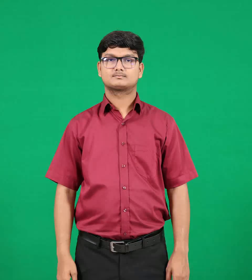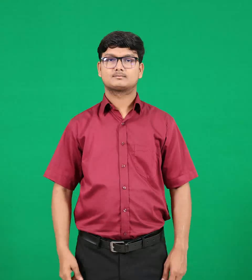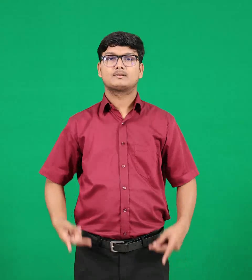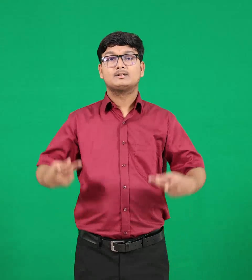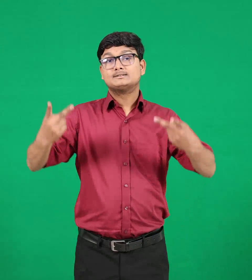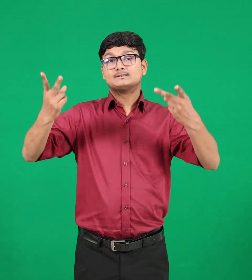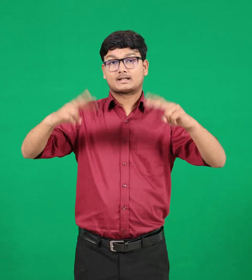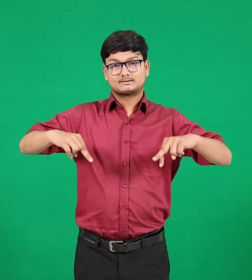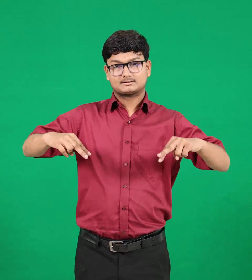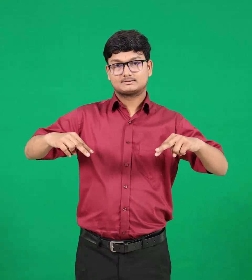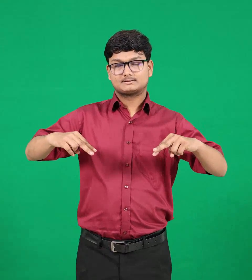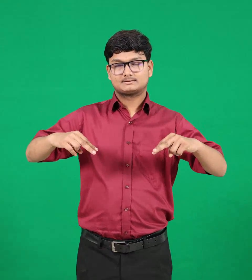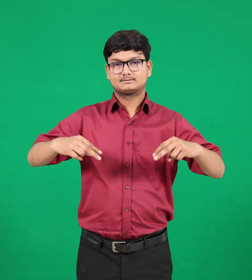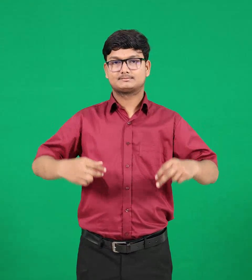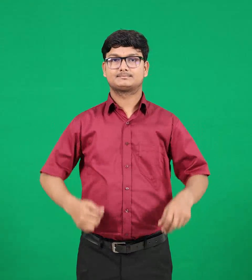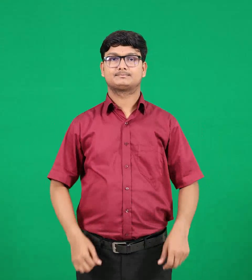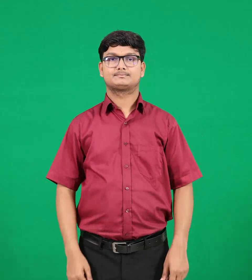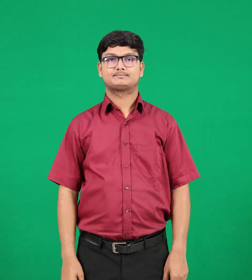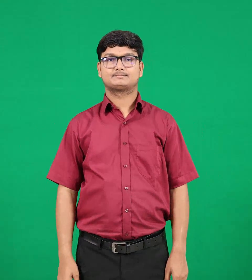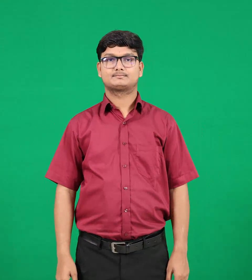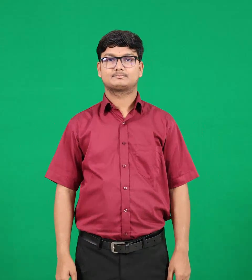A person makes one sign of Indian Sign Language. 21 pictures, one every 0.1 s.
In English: translation
